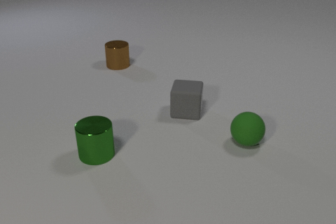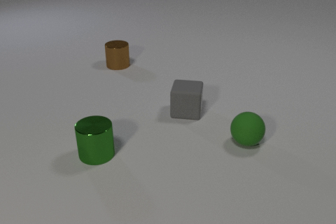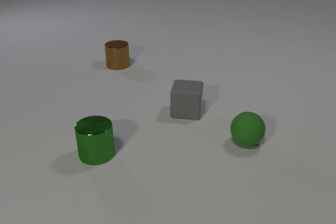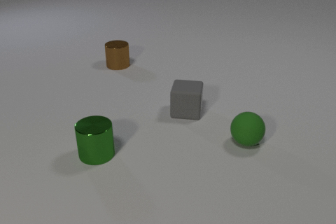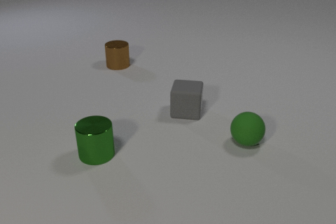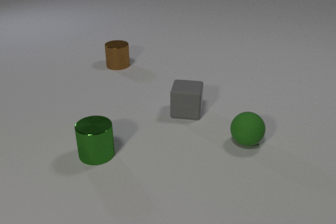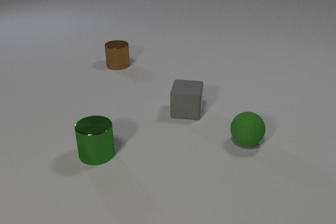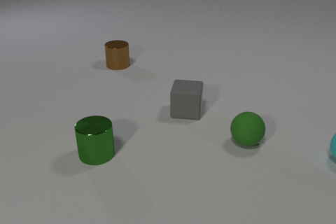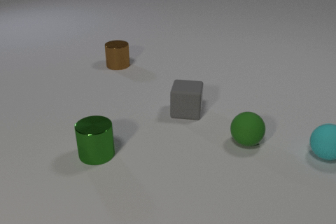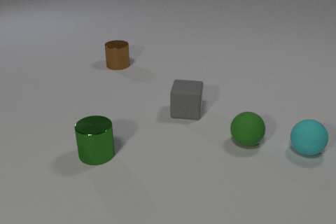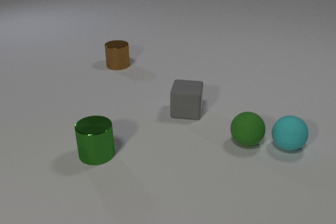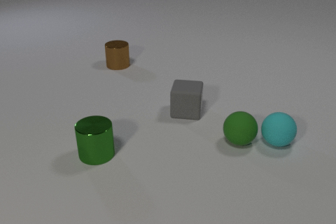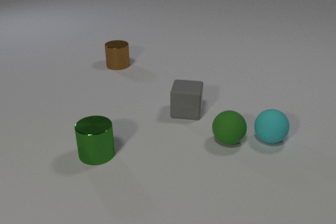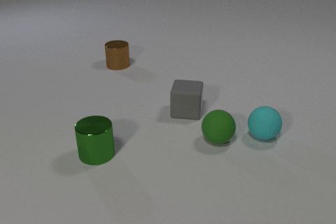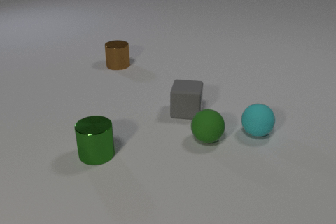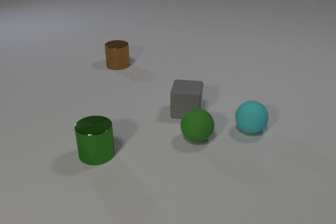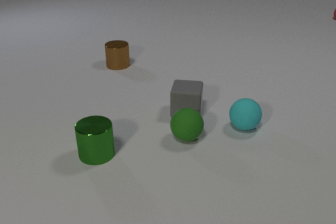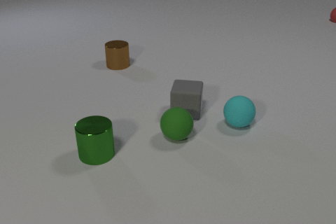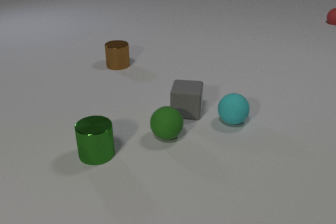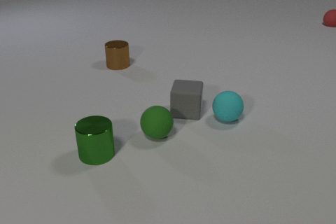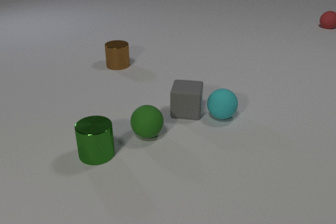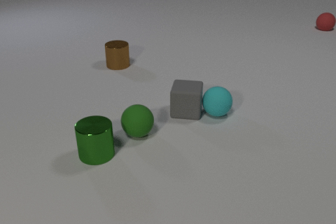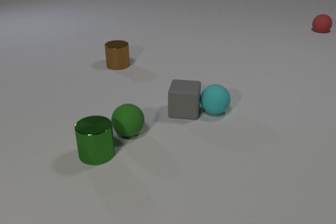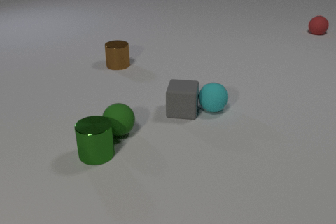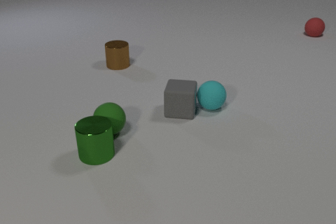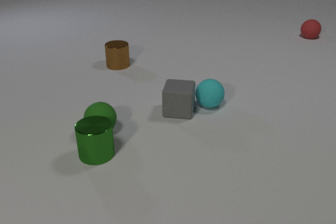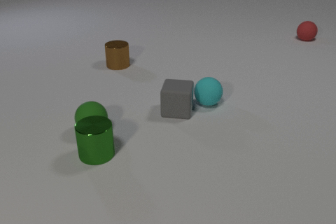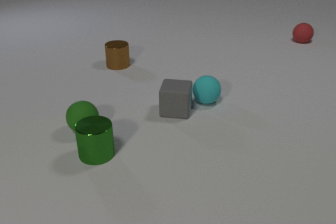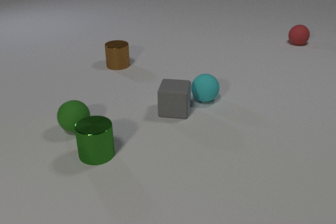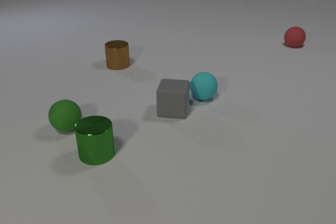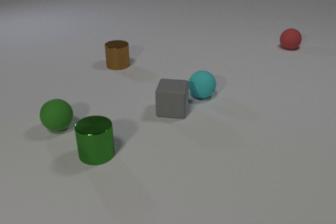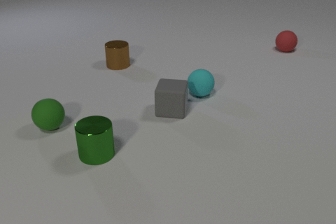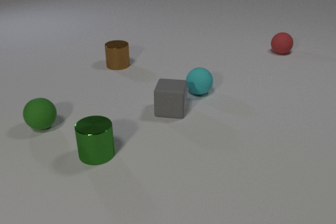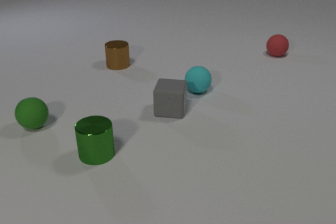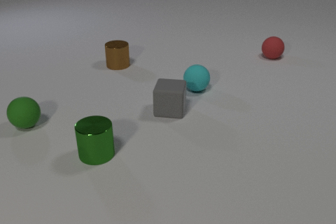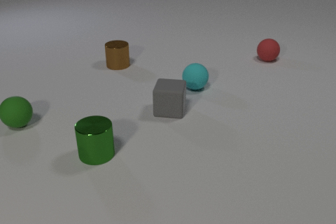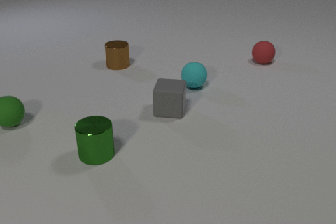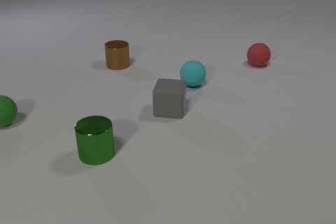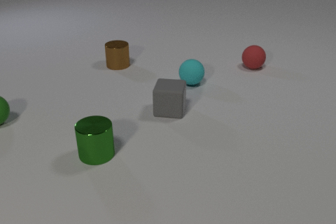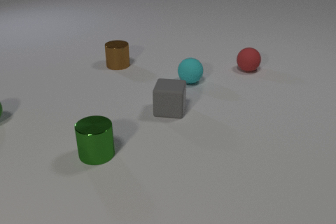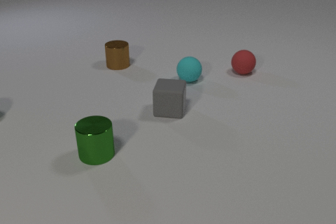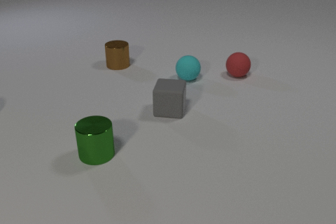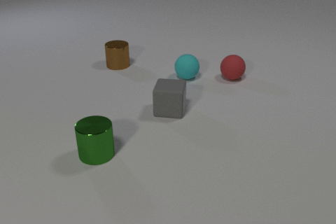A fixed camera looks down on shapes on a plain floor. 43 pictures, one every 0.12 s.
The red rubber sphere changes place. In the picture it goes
toward the camera.
The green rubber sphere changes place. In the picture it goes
to the left.
0.00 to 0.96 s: The cyan rubber sphere comes in at the right edge, rolls to the left.
0.96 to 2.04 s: The cyan rubber sphere rolls to the left. The green rubber sphere rolls to the left. The red rubber sphere comes in at the right edge, rolls toward the camera. The cyan rubber sphere and the green rubber sphere collide.
2.04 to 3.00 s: The cyan rubber sphere rolls away from the camera and to the left. The green rubber sphere rolls to the left. The gray rubber cube slides to the left. The red rubber sphere rolls toward the camera and to the left. The cyan rubber sphere and the gray rubber cube collide.
3.00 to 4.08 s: The cyan rubber sphere rolls away from the camera and to the left. The green rubber sphere rolls to the left and away from the camera. The gray rubber cube slides to the left. The red rubber sphere rolls toward the camera and to the left.
4.08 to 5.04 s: The cyan rubber sphere rolls away from the camera. The green rubber sphere rolls to the left and away from the camera, leaves at the left edge. The red rubber sphere rolls toward the camera and to the left.
What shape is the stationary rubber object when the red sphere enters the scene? cube.
How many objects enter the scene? 2.
How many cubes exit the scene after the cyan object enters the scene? 0.
